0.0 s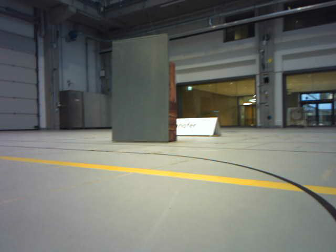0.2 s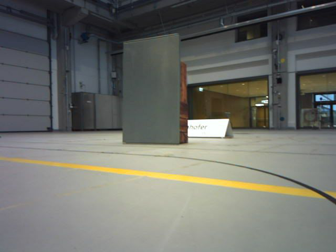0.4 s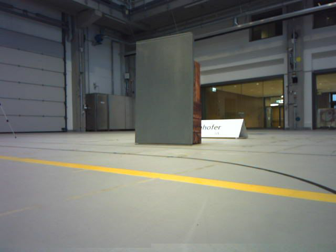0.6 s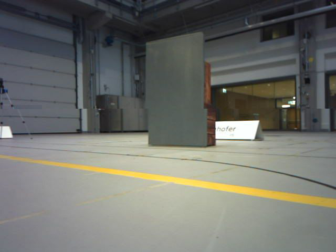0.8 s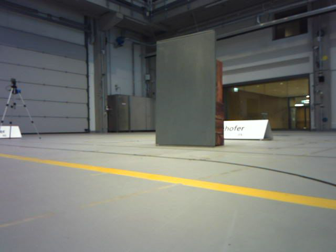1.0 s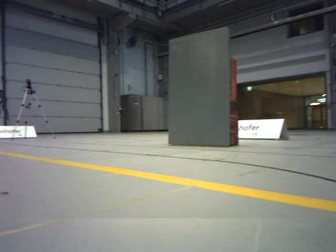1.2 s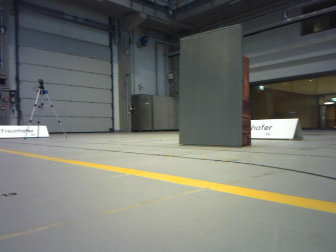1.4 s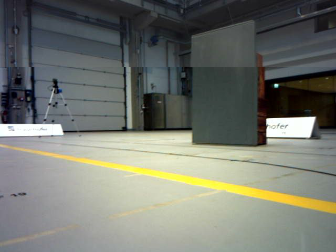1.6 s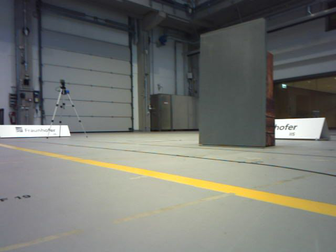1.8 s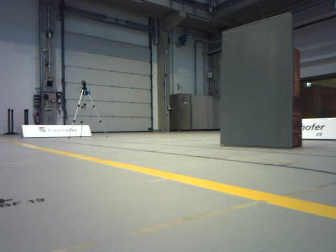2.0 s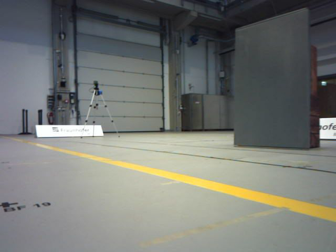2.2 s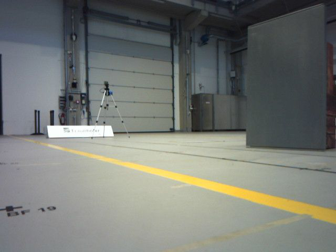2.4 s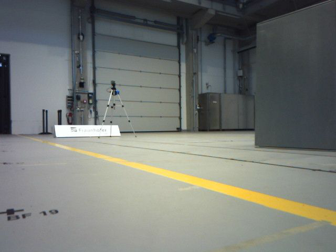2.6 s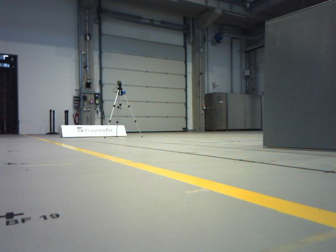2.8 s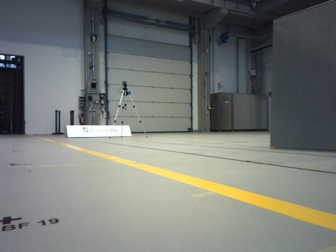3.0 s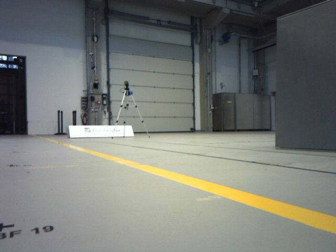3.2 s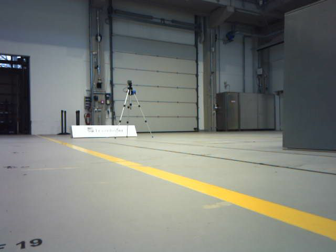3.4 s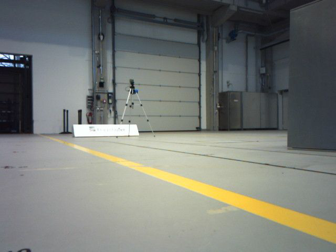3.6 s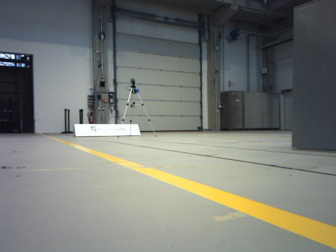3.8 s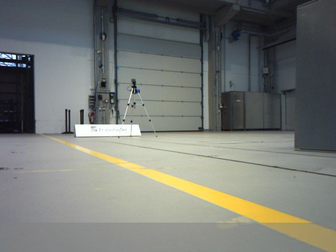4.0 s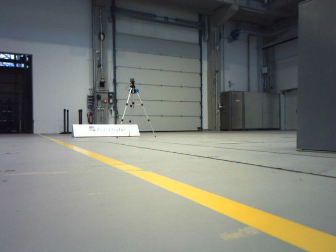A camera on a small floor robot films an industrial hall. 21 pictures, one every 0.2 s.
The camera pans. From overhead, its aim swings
counterclockwise.
The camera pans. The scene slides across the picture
to the right.
0.0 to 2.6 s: The camera pans to its left, which is counterclockwise from overhead, by about 30 degrees. It travels forward, about 0.5 m.
2.6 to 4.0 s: The camera travels forward, about 0.3 m, so what stands in front looms larger.
The film runs forward here.
